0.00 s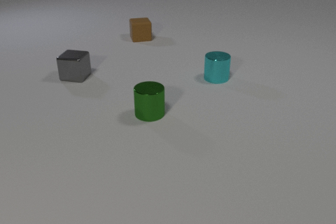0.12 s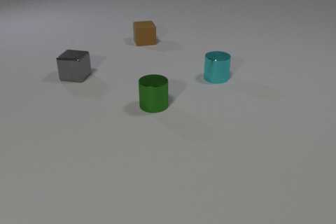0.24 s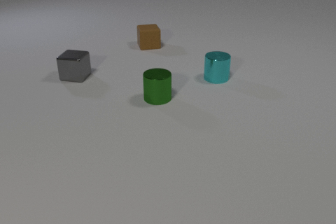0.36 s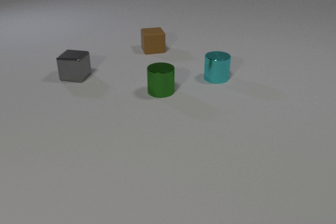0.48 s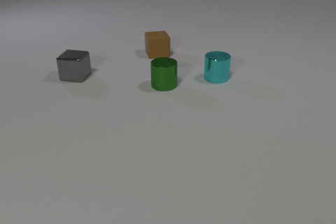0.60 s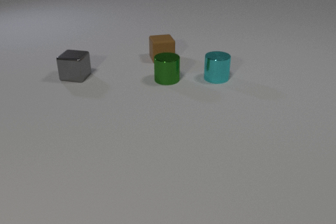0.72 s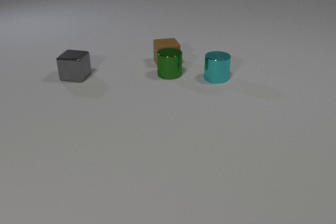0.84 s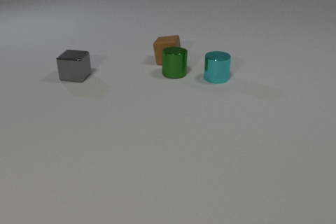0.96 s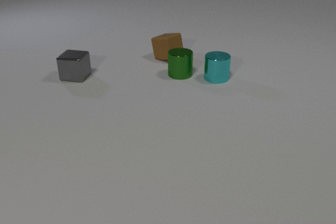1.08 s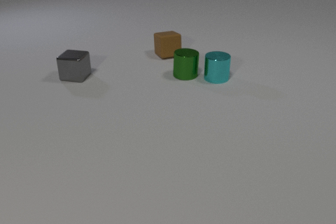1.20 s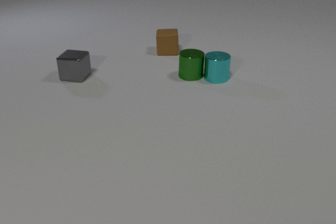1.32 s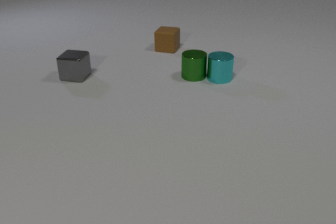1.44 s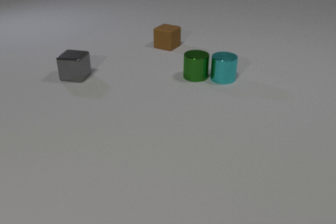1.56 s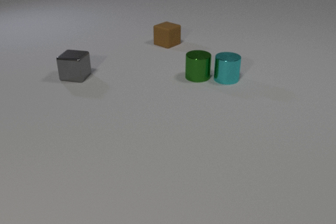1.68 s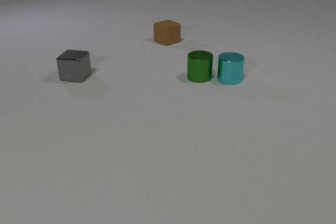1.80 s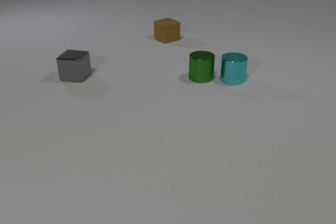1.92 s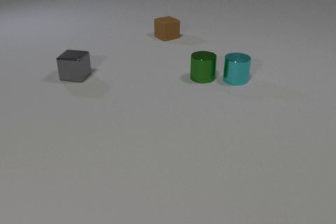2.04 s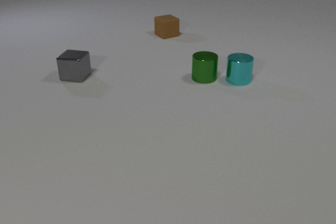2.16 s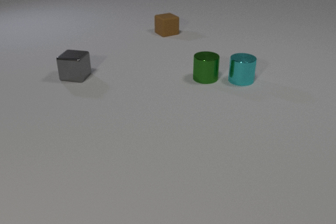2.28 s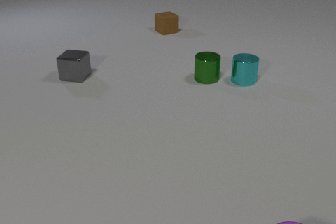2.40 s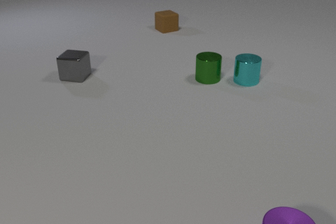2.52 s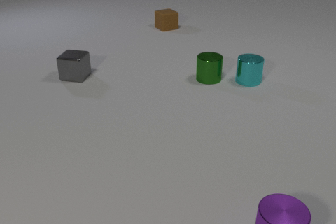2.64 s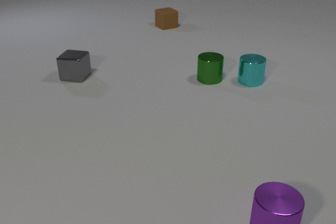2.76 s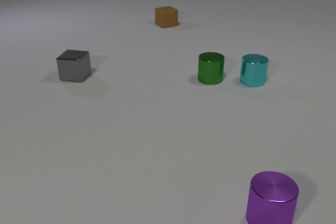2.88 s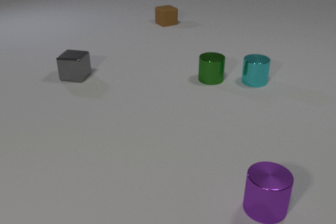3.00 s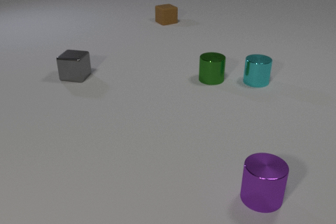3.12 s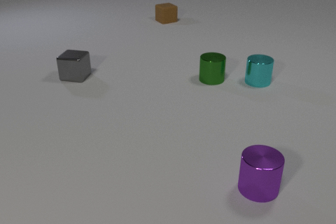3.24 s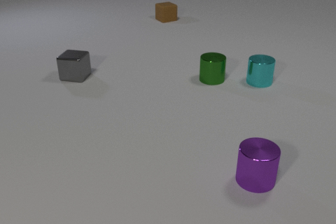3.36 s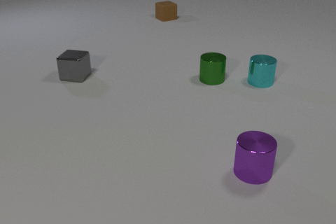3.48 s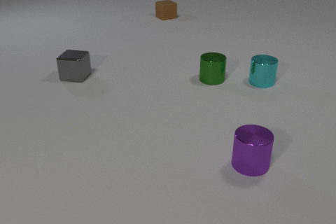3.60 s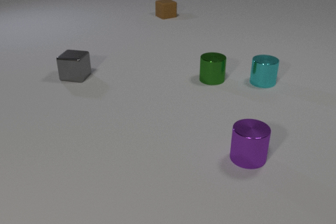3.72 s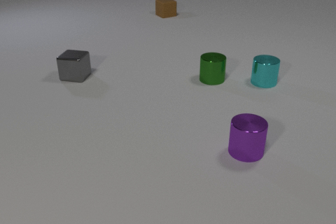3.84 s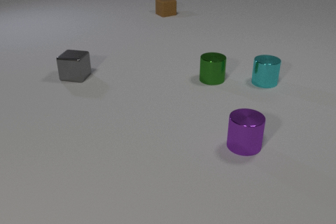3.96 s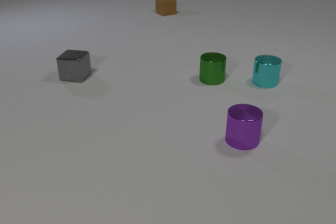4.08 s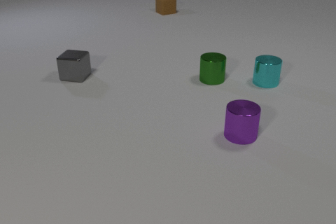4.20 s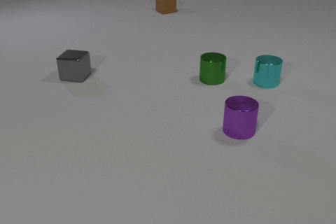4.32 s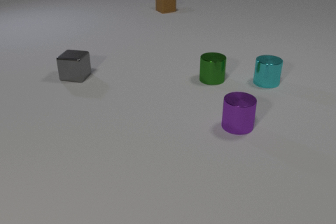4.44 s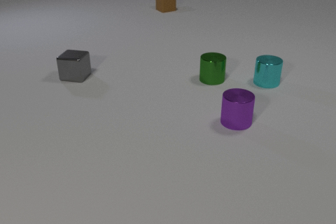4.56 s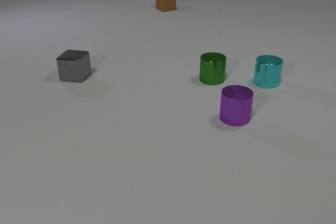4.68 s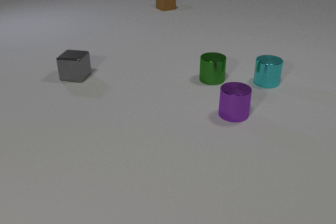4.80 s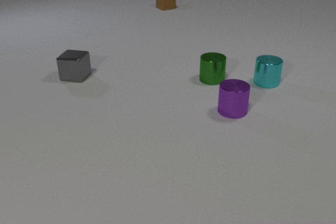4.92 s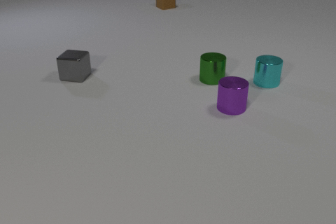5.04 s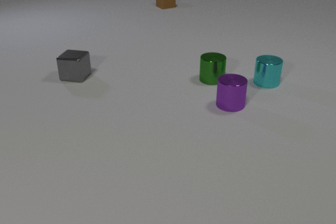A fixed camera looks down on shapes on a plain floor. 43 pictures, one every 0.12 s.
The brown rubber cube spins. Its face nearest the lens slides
to the left.
The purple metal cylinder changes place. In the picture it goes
away from the camera.
0.00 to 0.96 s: The brown rubber cube slides toward the camera and to the right, spins so that its near face slides to the left, clockwise seen from above. The green metal cylinder slides away from the camera. The brown rubber cube and the green metal cylinder collide.
0.96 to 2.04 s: The brown rubber cube slides away from the camera, spins so that its near face slides to the left, clockwise seen from above. The green metal cylinder slides to the right. The cyan metal cylinder slides to the right. The green metal cylinder and the cyan metal cylinder collide.
2.04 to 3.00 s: The brown rubber cube slides away from the camera. The green metal cylinder slides to the right. The cyan metal cylinder slides to the right. The purple metal cylinder comes in at the bottom edge, slides away from the camera.
3.00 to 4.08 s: The brown rubber cube slides away from the camera. The cyan metal cylinder slides to the right. The purple metal cylinder slides away from the camera.
4.08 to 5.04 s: The brown rubber cube slides away from the camera. The purple metal cylinder slides away from the camera.
How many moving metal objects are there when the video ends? 1.
How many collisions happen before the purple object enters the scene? 2.
What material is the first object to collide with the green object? rubber.
